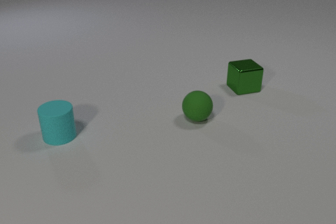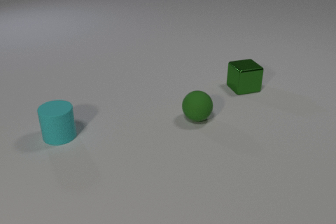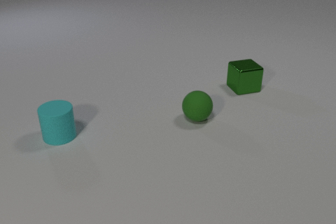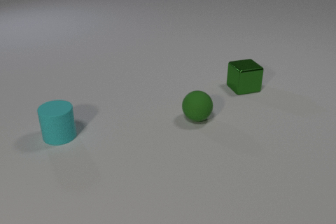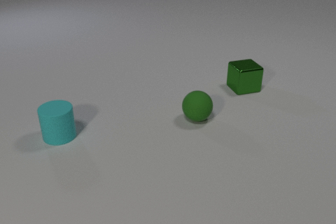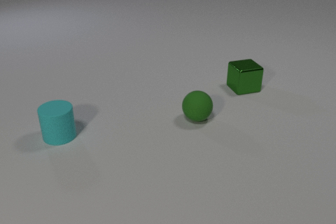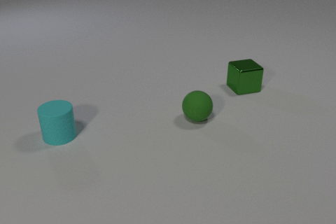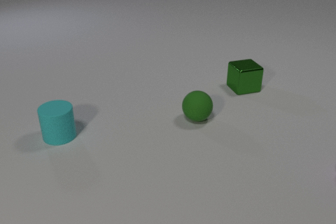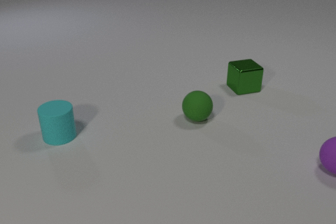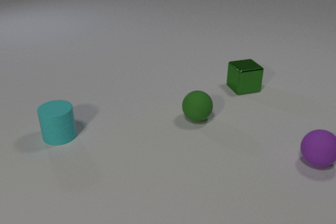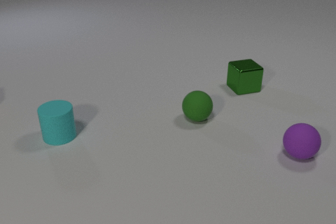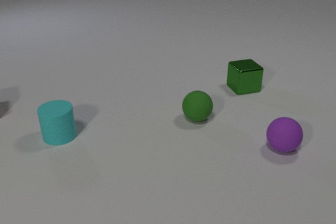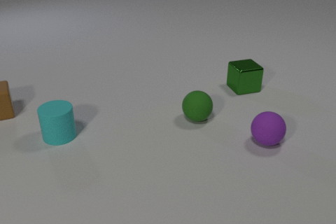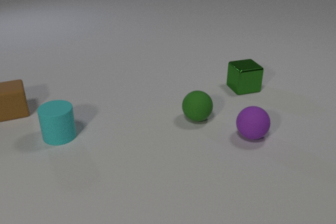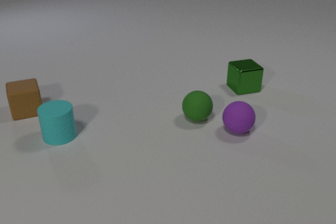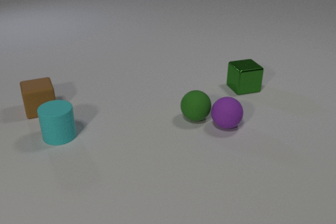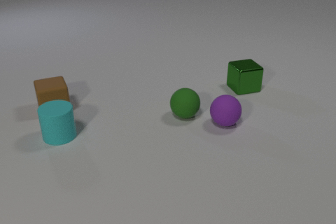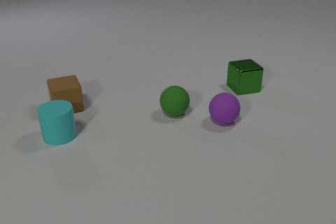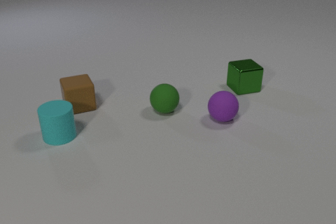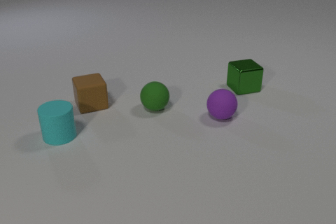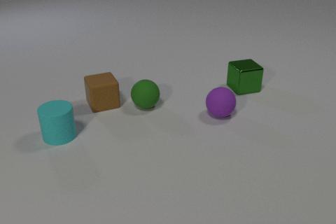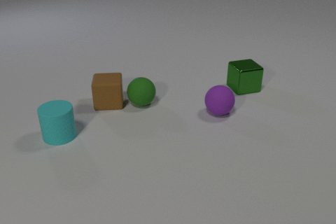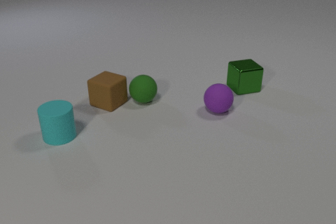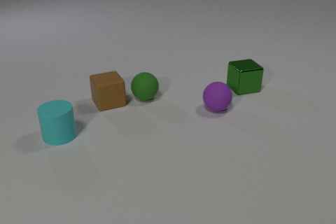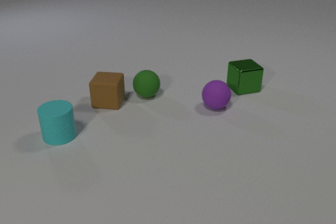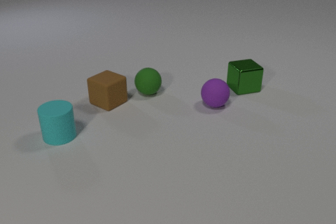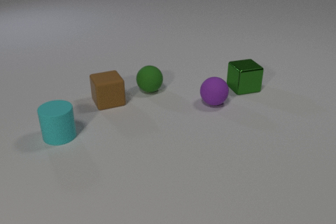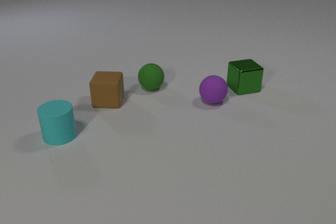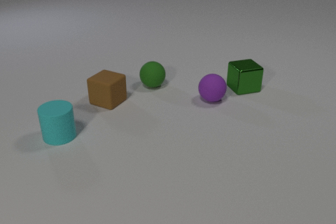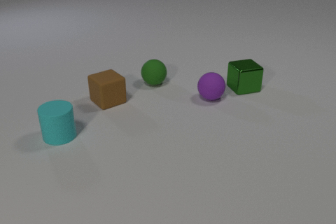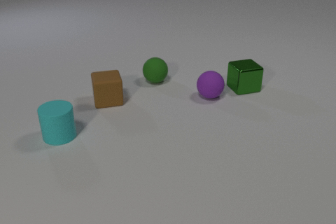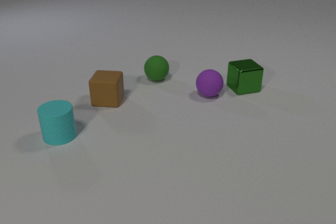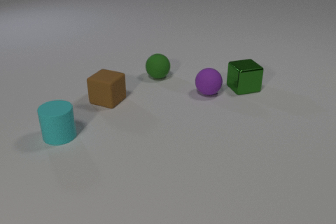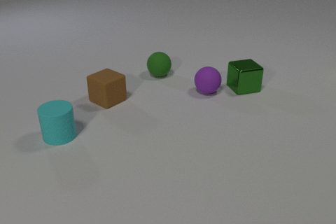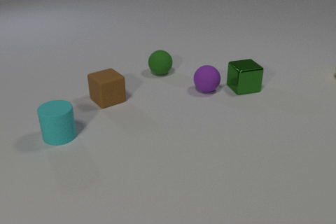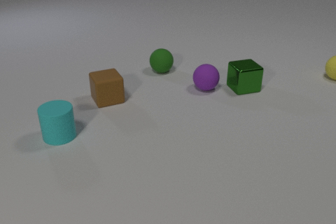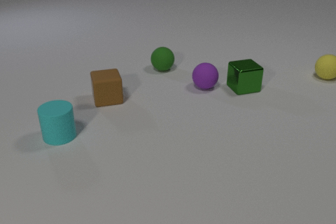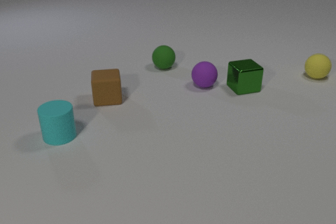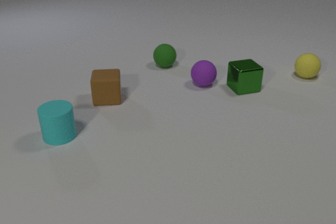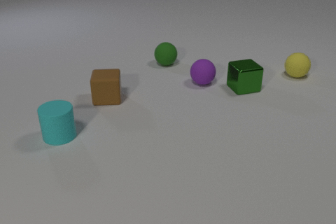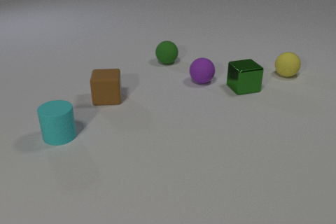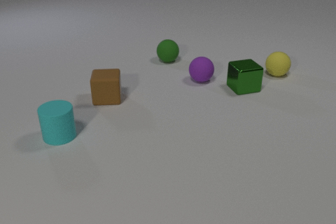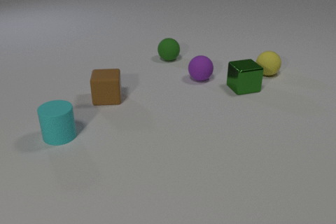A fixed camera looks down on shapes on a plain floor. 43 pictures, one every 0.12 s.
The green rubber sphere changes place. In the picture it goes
away from the camera.
The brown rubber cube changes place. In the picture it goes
to the right.
0.00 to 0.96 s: The purple rubber sphere comes in at the right edge, rolls to the left.
0.96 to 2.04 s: The purple rubber sphere rolls to the left and away from the camera. The green rubber sphere rolls to the left and away from the camera. The brown rubber cube comes in at the left edge, slides to the right. The purple rubber sphere and the green rubber sphere collide.
2.04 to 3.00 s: The purple rubber sphere rolls away from the camera. The green rubber sphere rolls away from the camera and to the left. The brown rubber cube slides to the right. The green rubber sphere and the brown rubber cube collide.
3.00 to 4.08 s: The purple rubber sphere rolls away from the camera. The green rubber sphere rolls away from the camera. The brown rubber cube moves, and ends about where it began.
4.08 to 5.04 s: The purple rubber sphere rolls away from the camera. The green rubber sphere rolls away from the camera. The yellow rubber sphere rolls to the left. The brown rubber cube moves, and ends about where it began.
How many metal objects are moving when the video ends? 0.
What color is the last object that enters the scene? yellow.
How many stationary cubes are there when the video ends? 2.
